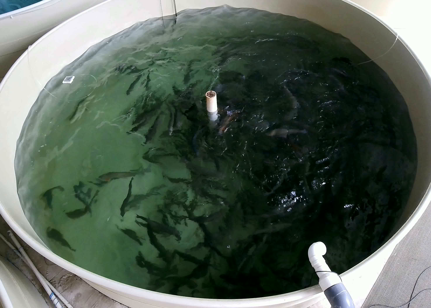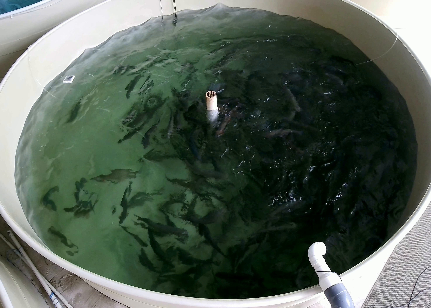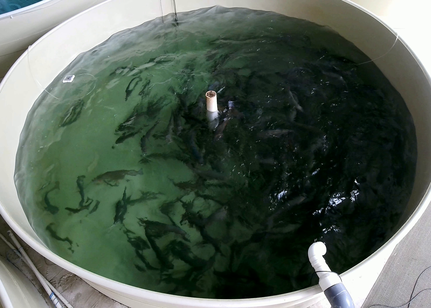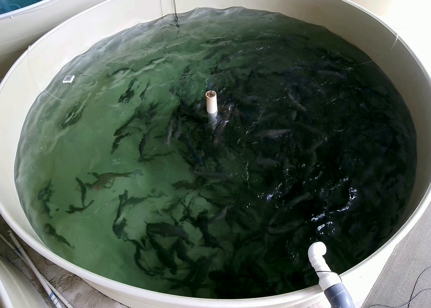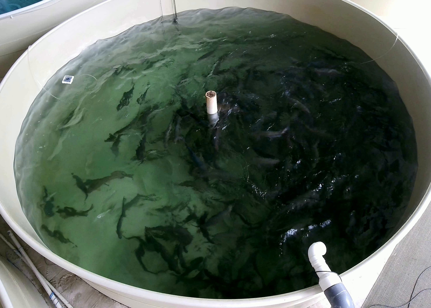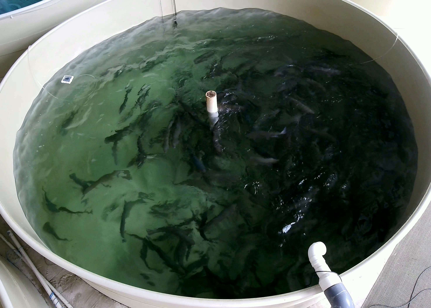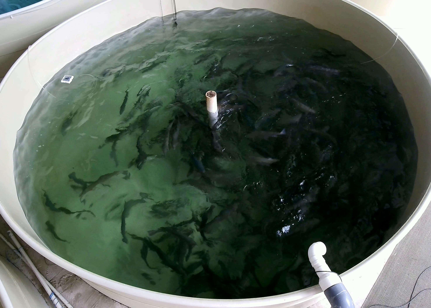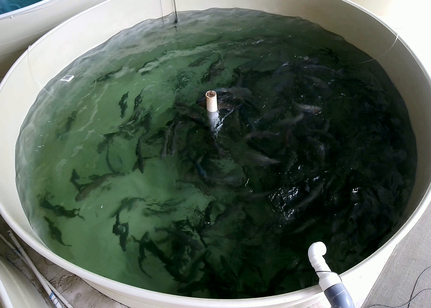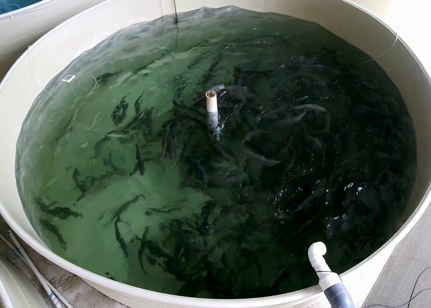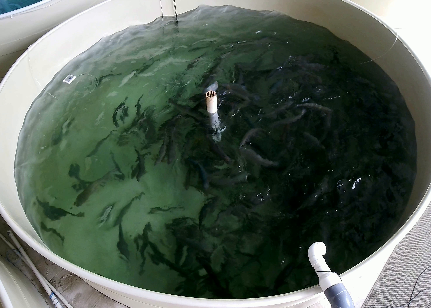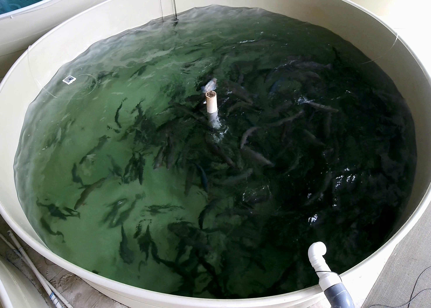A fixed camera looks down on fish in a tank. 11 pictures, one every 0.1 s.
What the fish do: Foraging.
